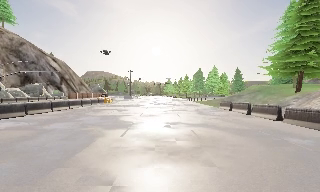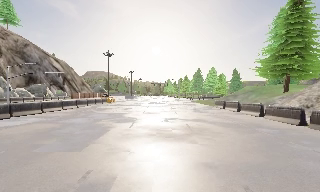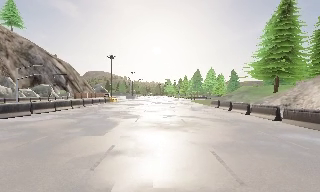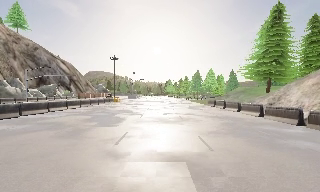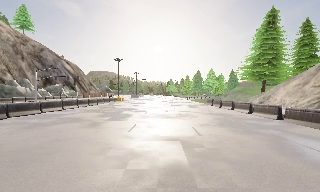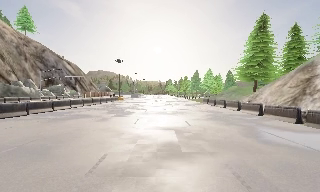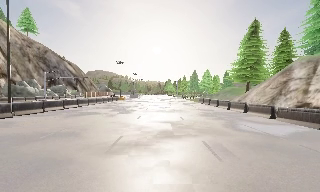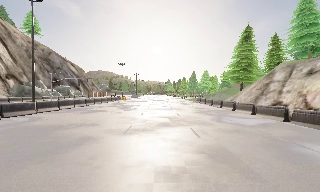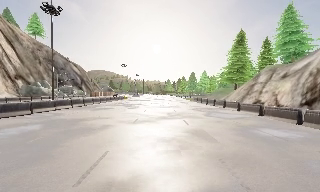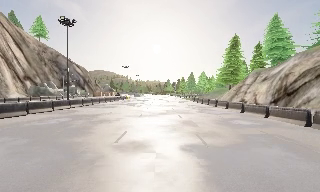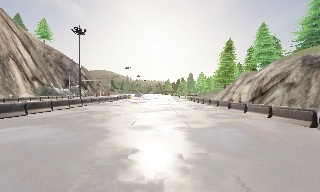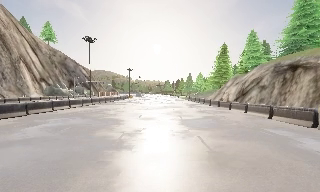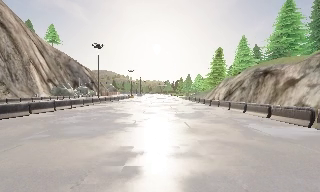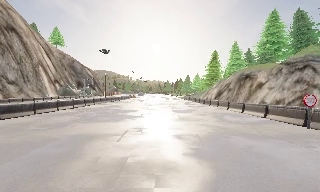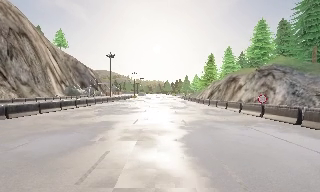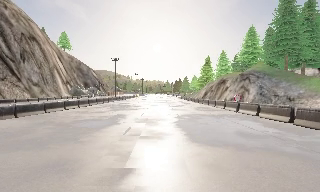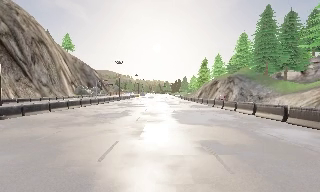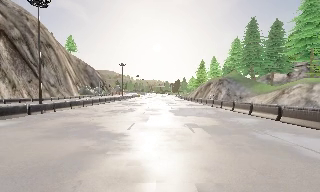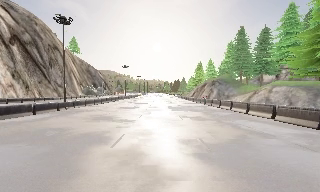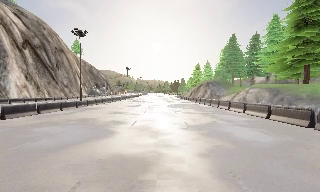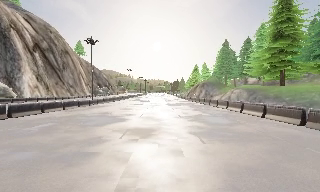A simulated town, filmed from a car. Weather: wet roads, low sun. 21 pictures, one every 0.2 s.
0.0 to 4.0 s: The camera travels backward, about 65 m, so what stands in front gets smaller. It gains speed.
The film runs backward here.
